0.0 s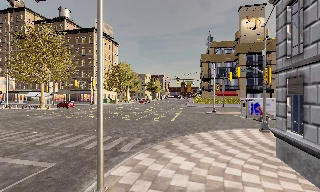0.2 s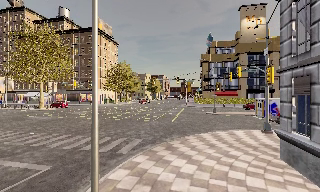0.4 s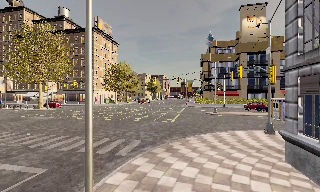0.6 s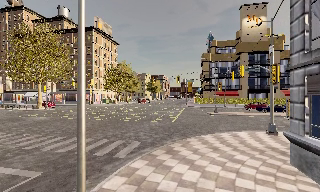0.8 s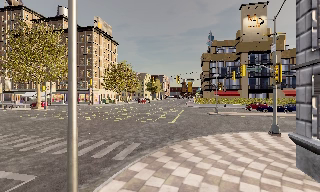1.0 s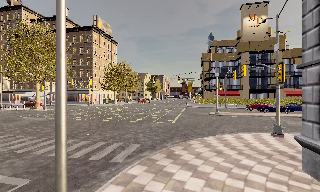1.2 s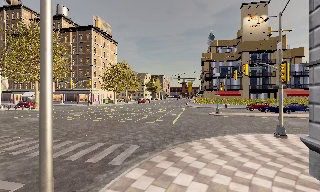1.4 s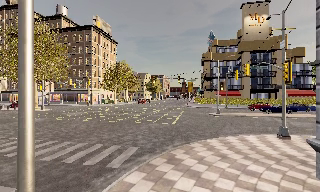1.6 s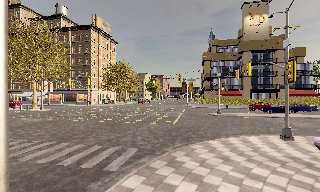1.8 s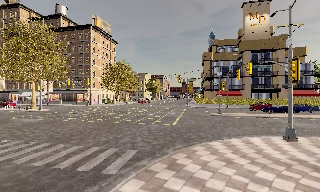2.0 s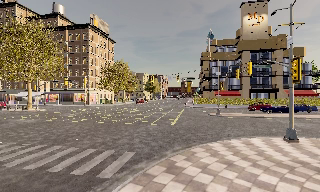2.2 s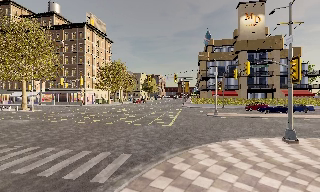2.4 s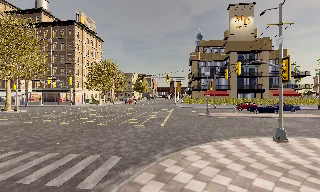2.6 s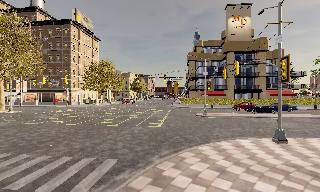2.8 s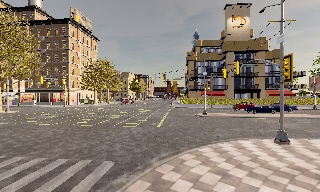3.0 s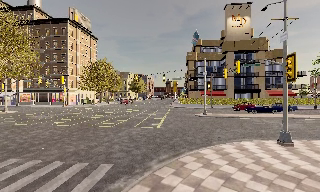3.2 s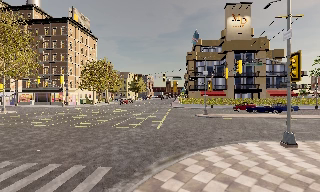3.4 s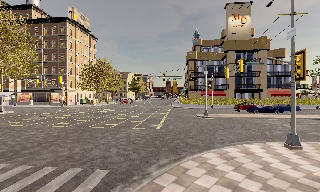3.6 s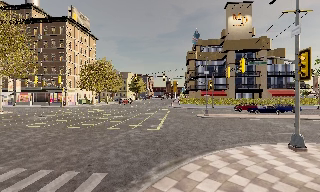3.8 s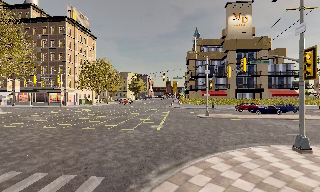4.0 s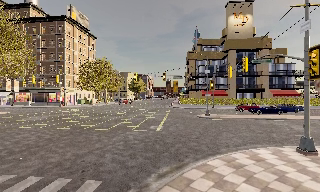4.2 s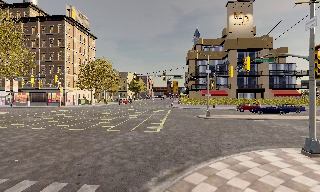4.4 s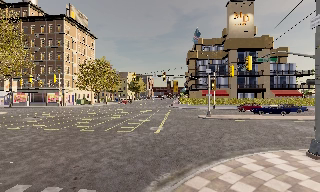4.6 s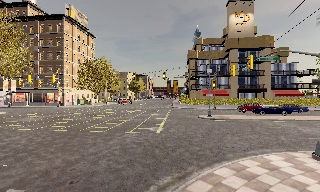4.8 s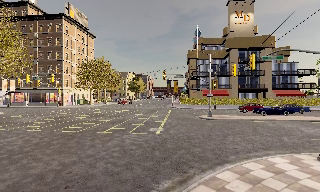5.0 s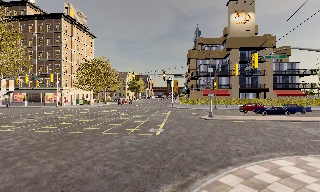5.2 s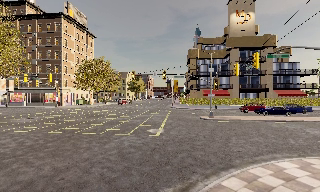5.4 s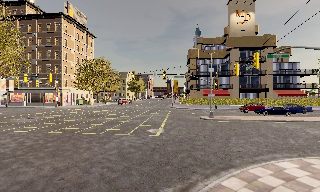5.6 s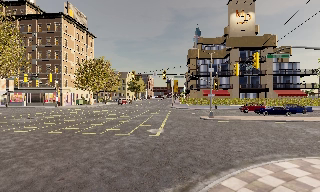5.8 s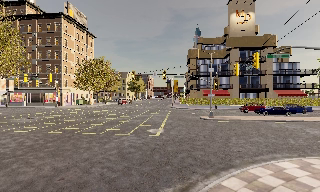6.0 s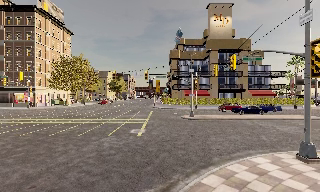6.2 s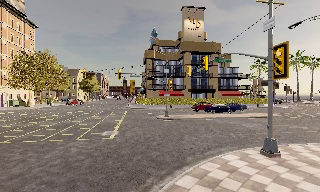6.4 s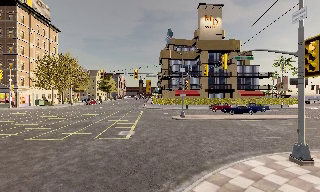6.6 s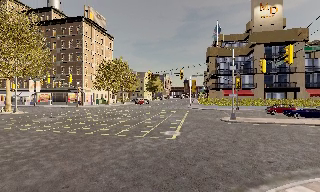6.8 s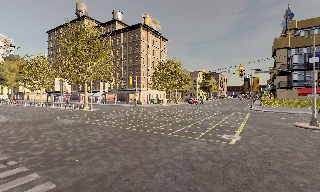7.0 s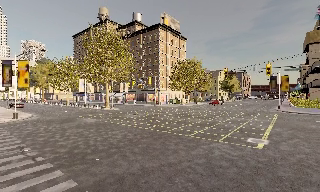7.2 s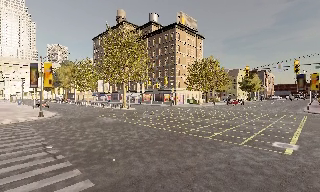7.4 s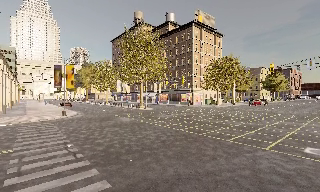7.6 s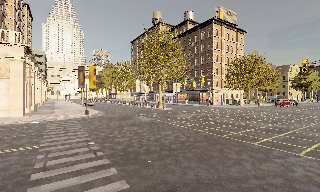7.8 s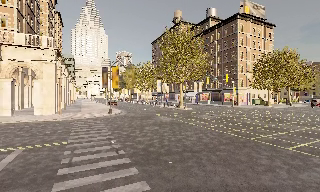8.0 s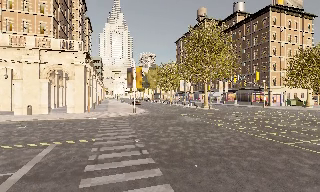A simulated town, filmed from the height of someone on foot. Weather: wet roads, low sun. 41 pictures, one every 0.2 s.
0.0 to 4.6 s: The camera travels forward, about 6 m, so what stands in front looms larger.
4.6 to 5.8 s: The camera travels forward, about 0.5 m, so what stands in front looms larger. It loses speed.
5.8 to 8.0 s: The scene slides to the right, as the camera pans about 65 degrees to its left. It travels forward, about 2.5 m.
The film runs forward here.
